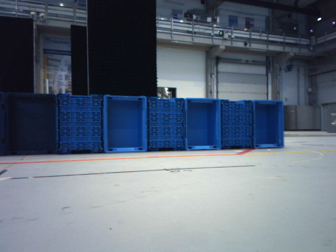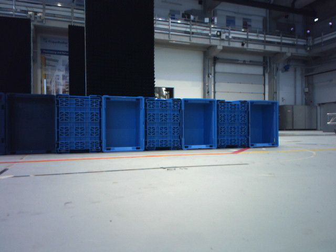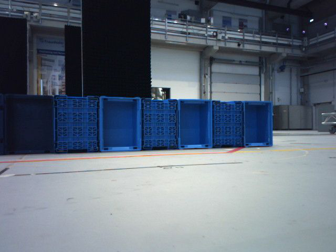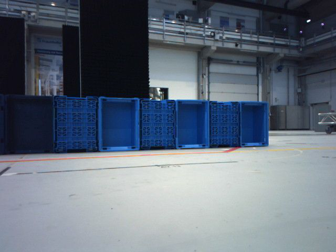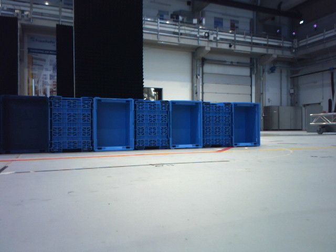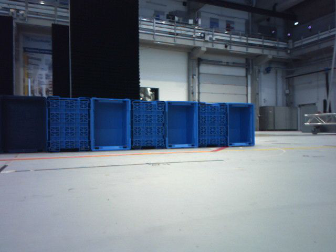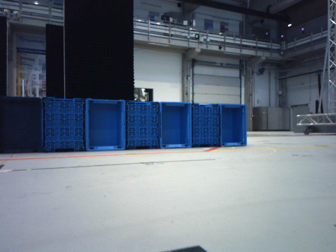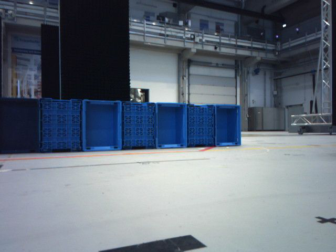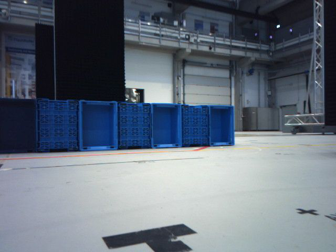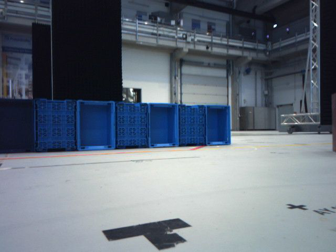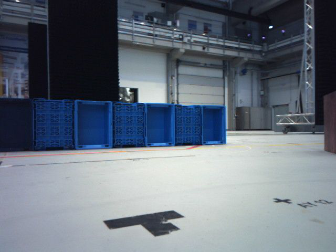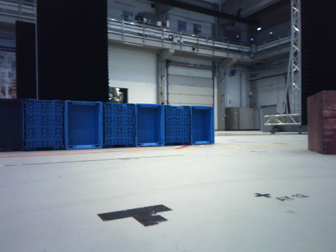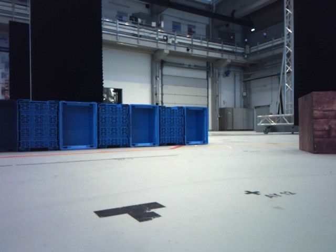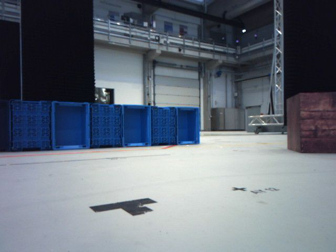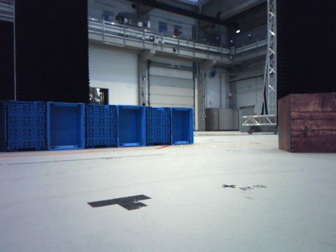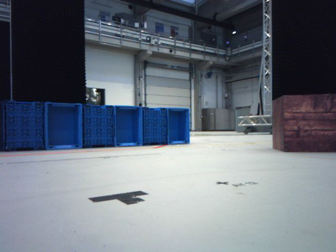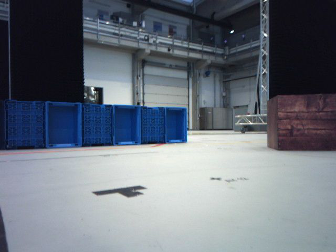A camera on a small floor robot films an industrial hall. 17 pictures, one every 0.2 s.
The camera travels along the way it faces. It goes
backward.
0.0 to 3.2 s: The camera swings to its right by about 10 degrees, and the scene slides to the left. It travels backward, about 0.6 m, so what stands in front gets smaller.
The film runs backward here.
